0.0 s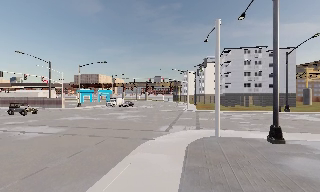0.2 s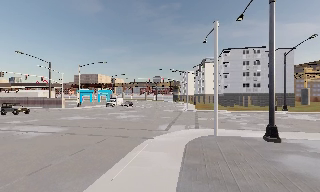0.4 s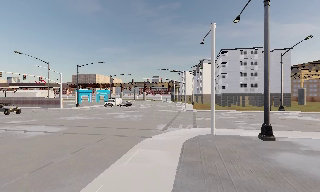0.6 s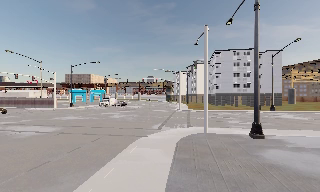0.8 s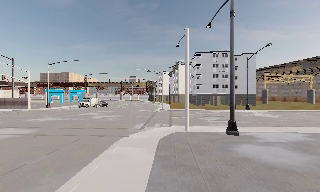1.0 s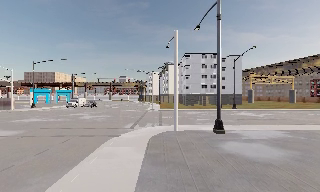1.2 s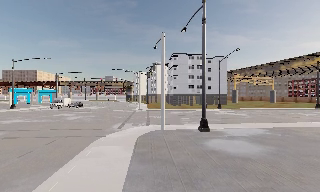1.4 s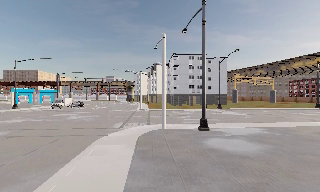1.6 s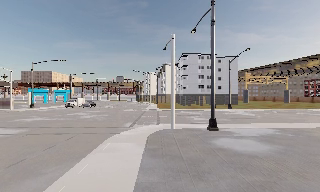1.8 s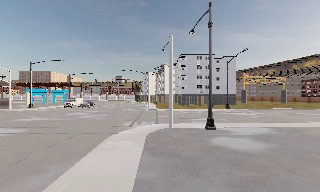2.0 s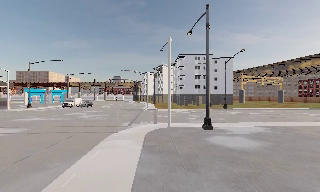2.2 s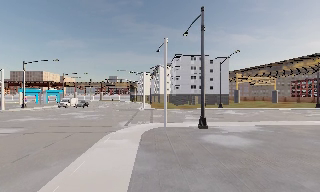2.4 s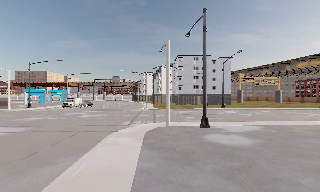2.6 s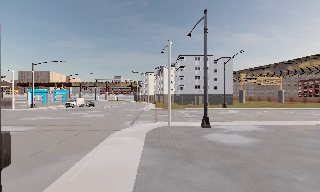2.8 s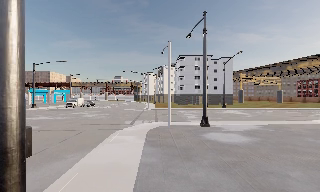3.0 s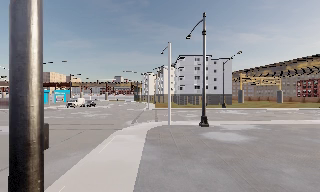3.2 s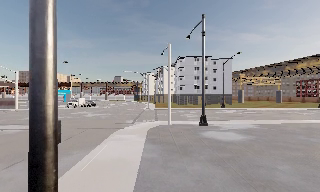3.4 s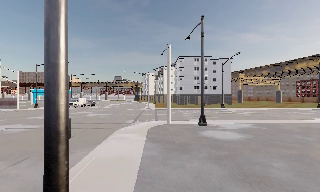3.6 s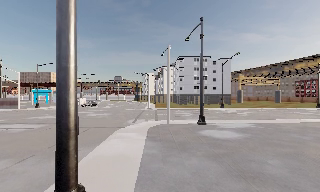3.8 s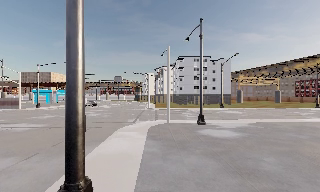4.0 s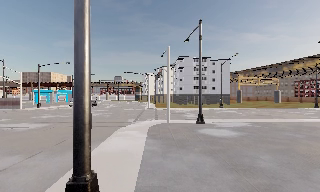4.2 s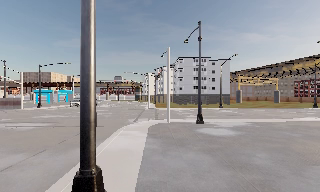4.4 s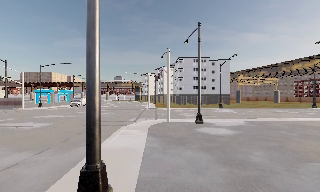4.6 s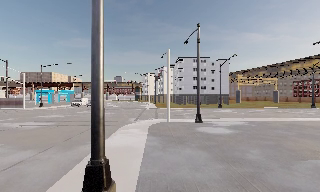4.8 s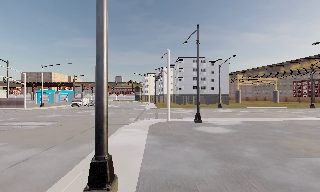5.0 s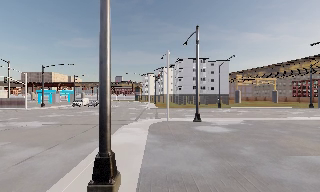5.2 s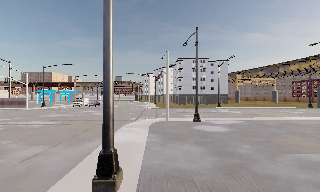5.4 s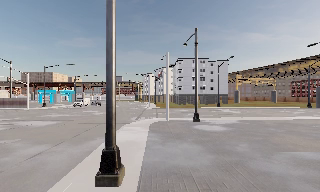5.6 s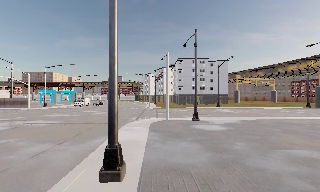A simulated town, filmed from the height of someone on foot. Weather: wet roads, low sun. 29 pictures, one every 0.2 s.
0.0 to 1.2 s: The scene slides to the left, as the camera pans about 15 degrees to its right. It travels backward, about 1.5 m, so what stands in front gets smaller.
1.2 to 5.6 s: The camera travels backward, about 6 m, so what stands in front gets smaller.
The film runs backward here.
